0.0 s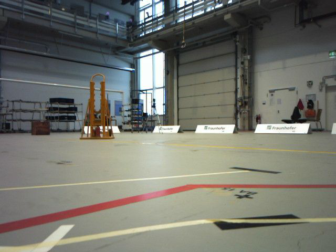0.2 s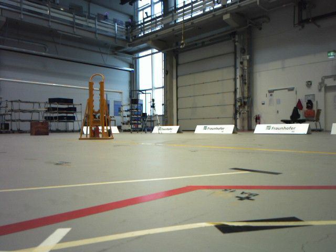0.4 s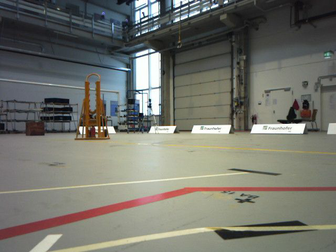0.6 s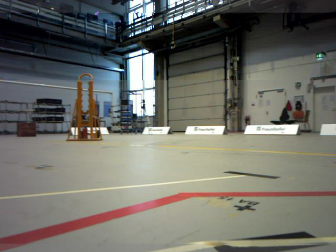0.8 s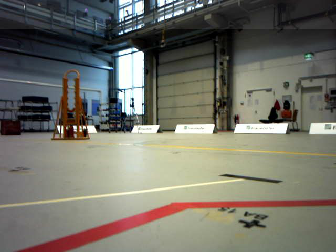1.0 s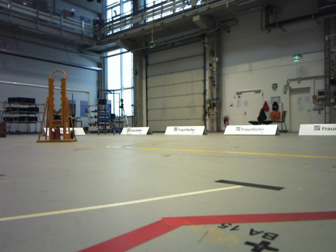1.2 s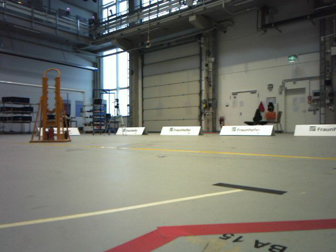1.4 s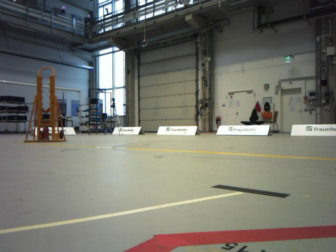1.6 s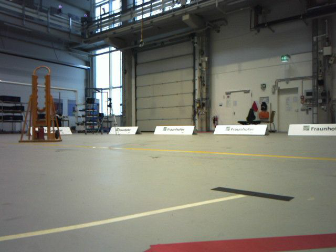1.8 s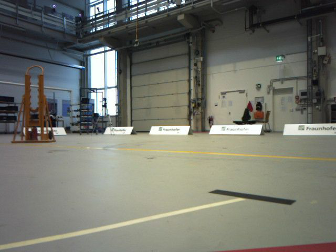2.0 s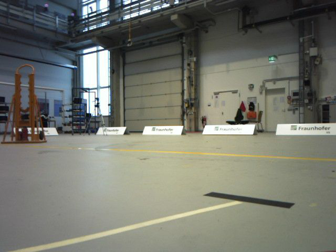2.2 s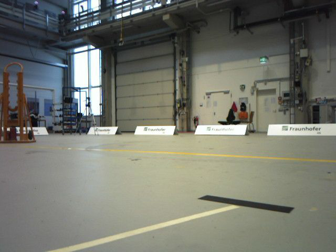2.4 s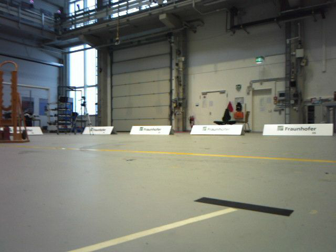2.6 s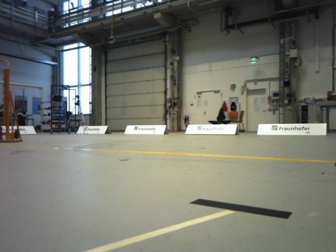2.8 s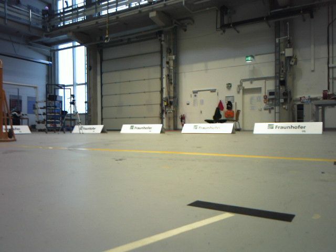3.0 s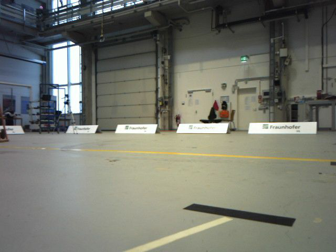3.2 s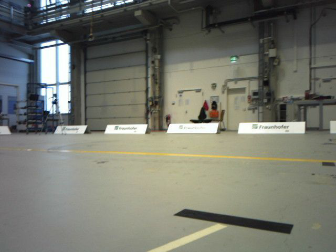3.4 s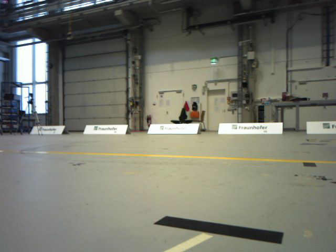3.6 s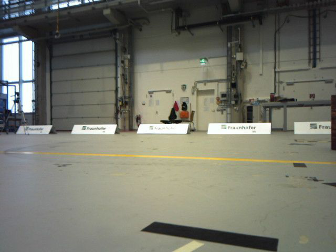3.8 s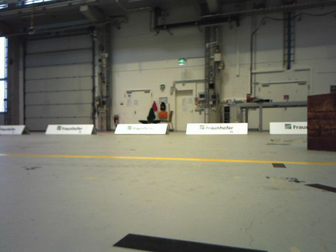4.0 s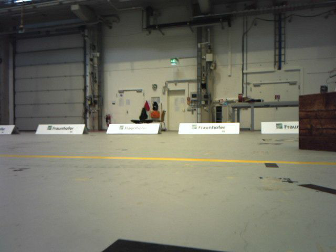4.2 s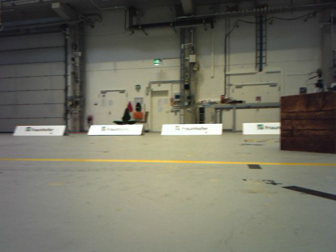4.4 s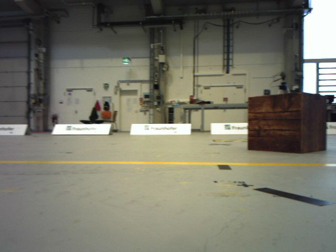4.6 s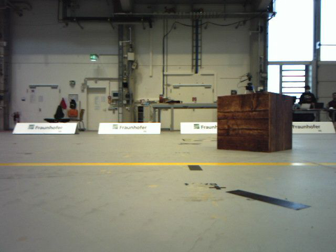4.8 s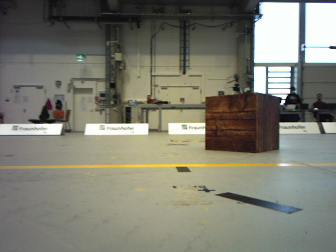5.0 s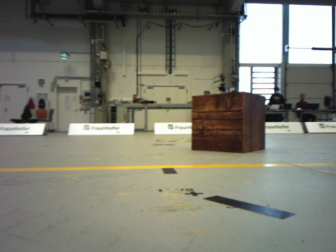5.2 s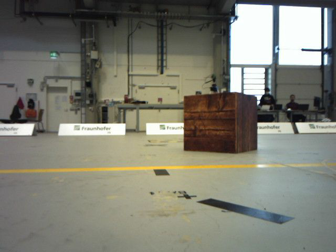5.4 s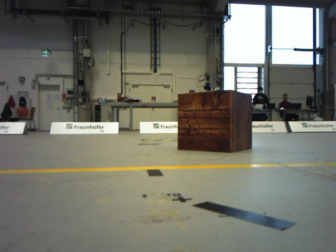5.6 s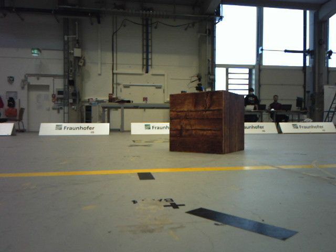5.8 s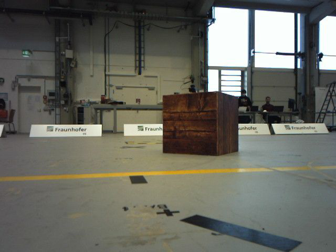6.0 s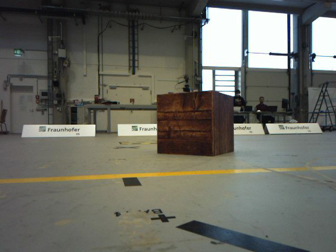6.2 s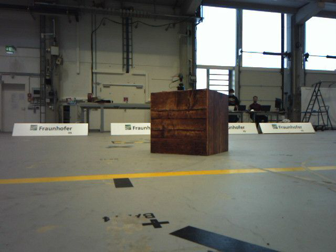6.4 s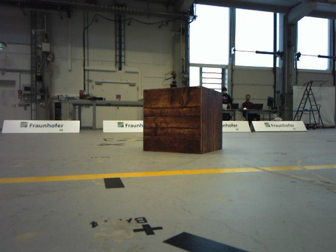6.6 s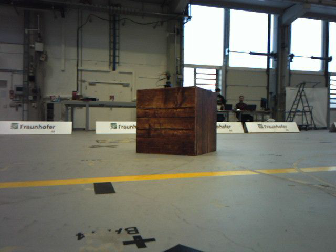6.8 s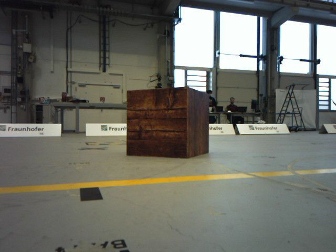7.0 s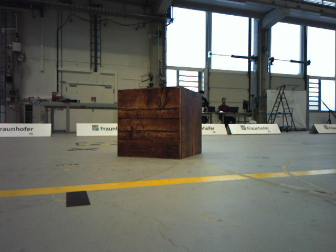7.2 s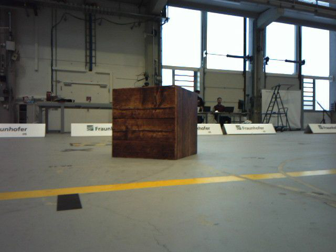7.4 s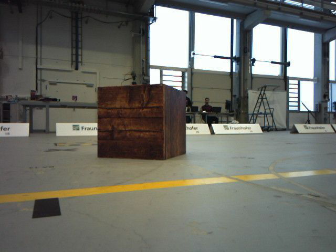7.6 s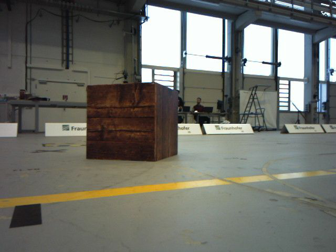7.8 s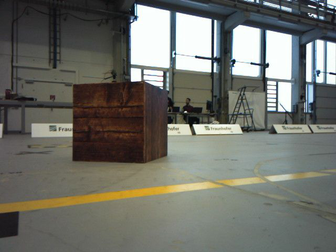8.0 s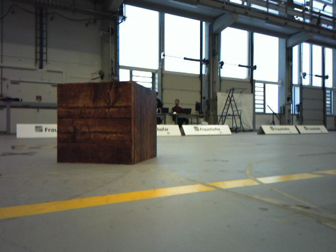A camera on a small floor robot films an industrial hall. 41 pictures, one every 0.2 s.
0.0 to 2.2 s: The camera travels forward, about 0.5 m, so what stands in front looms larger.
2.2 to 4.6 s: The scene slides to the left, as the camera pans about 35 degrees to its right. It travels forward, about 0.4 m.
4.6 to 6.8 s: The camera swings to its right by about 15 degrees, and the scene slides to the left. It travels forward, about 0.4 m, so what stands in front looms larger.
6.8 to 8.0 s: The camera pans to its right, which is clockwise from overhead, by about 10 degrees. It travels forward, about 0.2 m, so what stands in front looms larger.
The film runs forward here.
